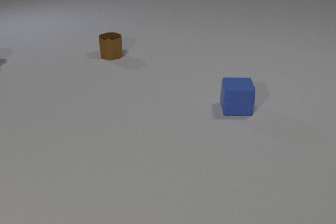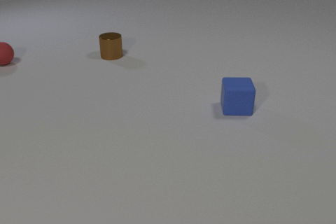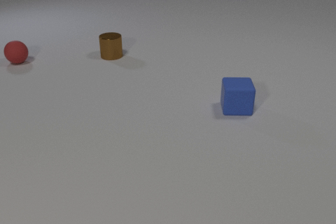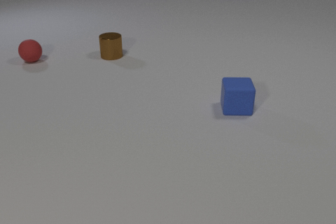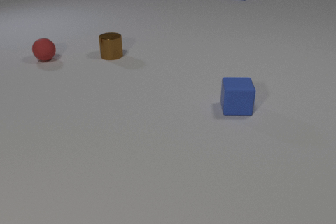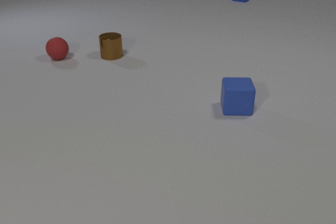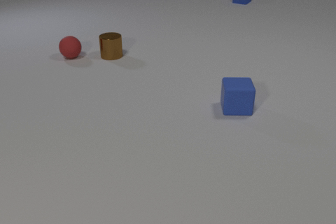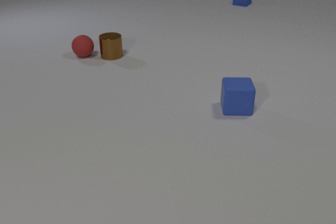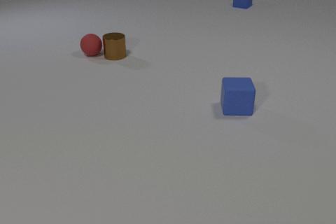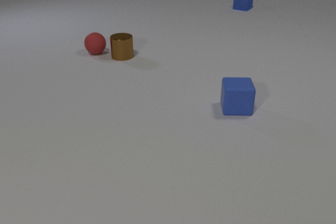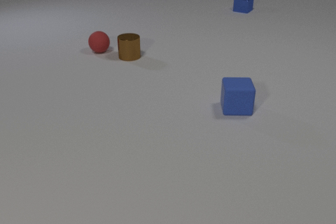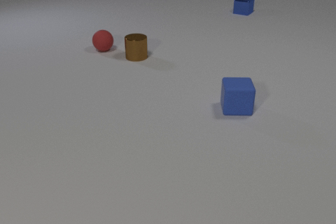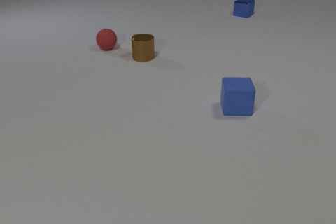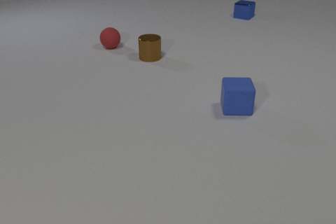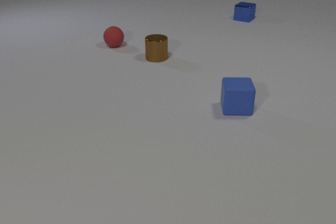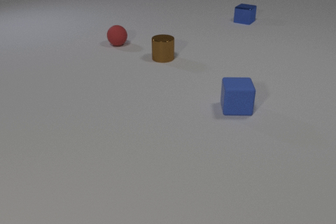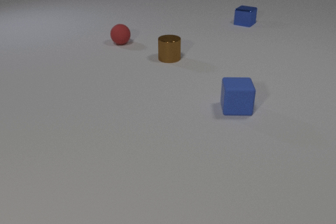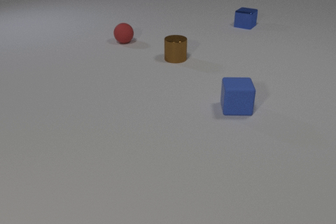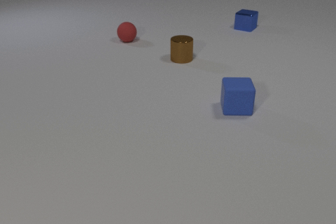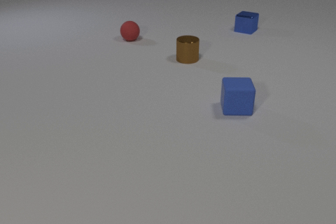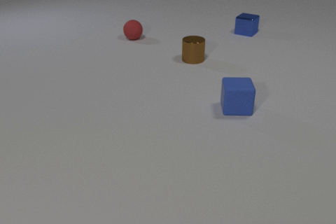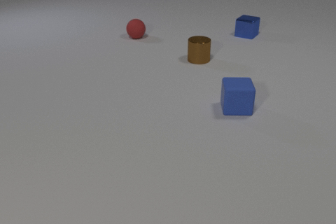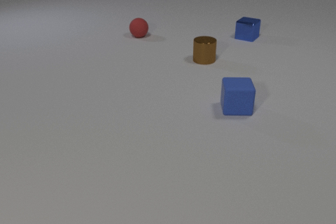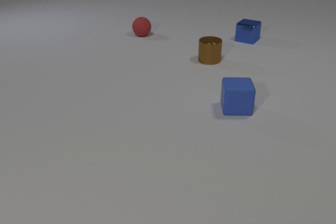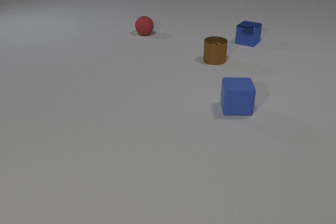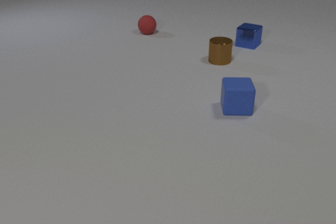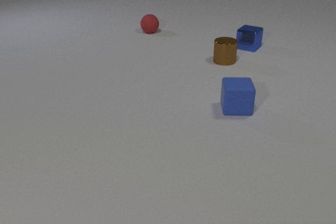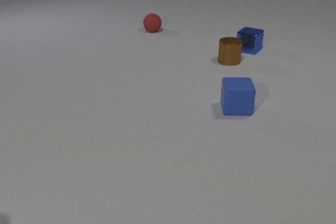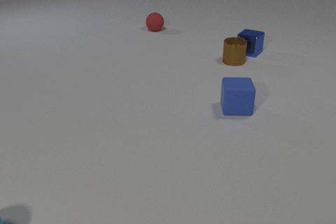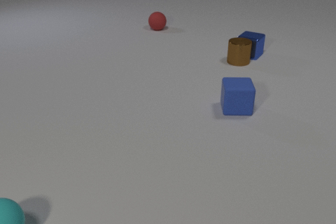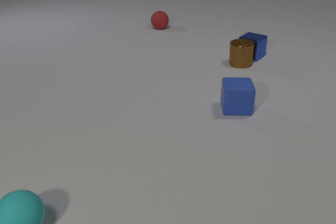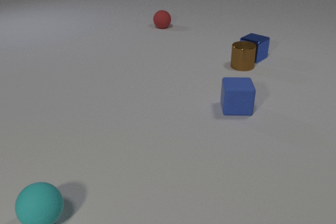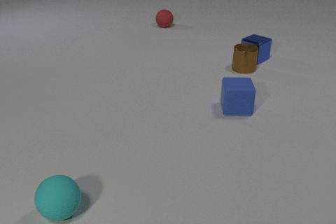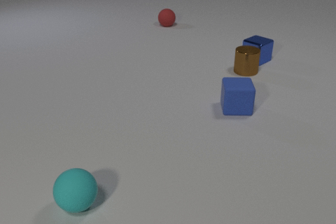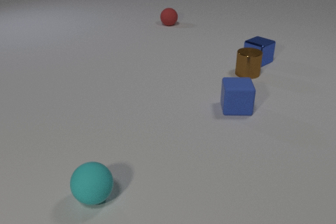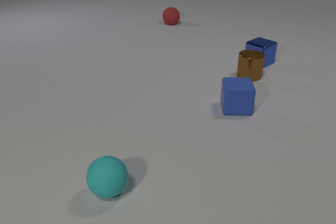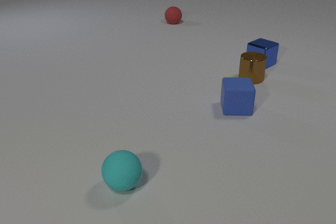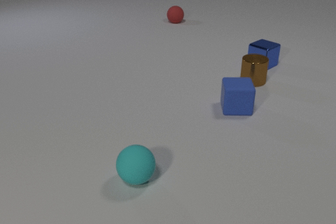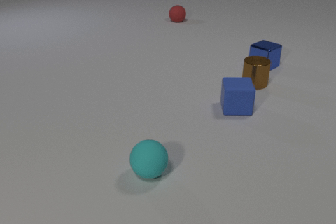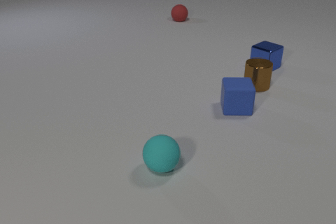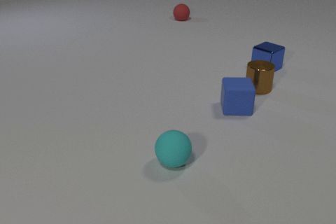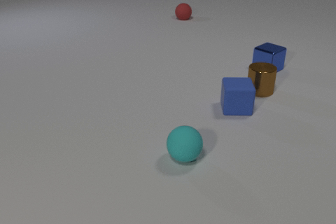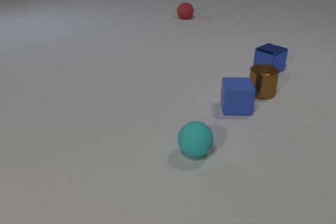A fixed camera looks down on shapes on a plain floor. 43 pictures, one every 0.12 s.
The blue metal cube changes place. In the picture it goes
toward the camera.
The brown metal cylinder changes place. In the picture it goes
to the right.
0.00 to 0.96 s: The red rubber sphere comes in at the left edge, rolls to the right. The blue metal cube comes in at the top edge, slides toward the camera. The red rubber sphere and the brown metal cylinder collide.
0.96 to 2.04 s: The red rubber sphere rolls to the right and away from the camera. The brown metal cylinder slides to the right. The blue metal cube slides toward the camera.
2.04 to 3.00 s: The red rubber sphere rolls away from the camera and to the right. The brown metal cylinder slides to the right. The blue metal cube slides toward the camera.
3.00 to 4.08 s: The red rubber sphere rolls away from the camera and to the right. The brown metal cylinder slides to the right and toward the camera. The blue metal cube slides toward the camera. The cyan rubber sphere comes in at the left edge, rolls to the right. The brown metal cylinder and the blue metal cube collide.
4.08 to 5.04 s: The red rubber sphere rolls away from the camera and to the right. The brown metal cylinder slides toward the camera. The blue metal cube slides toward the camera and to the right. The cyan rubber sphere rolls to the right and away from the camera.
What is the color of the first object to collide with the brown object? red.
Are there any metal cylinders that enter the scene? no.
What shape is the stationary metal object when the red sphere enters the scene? cylinder.
